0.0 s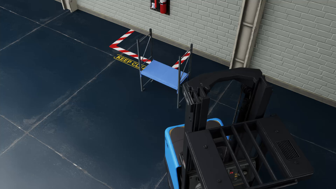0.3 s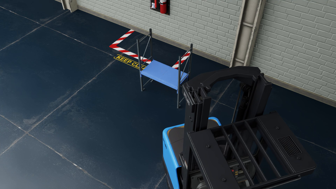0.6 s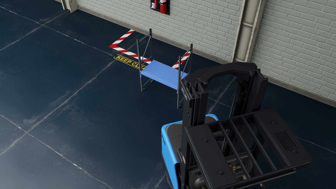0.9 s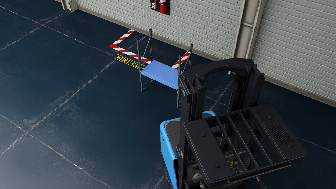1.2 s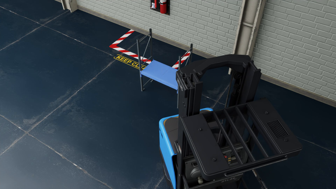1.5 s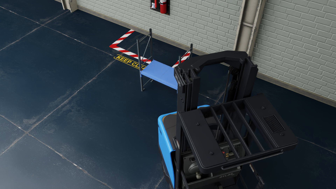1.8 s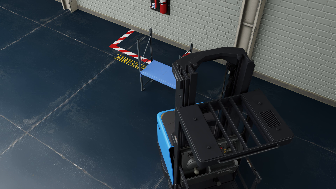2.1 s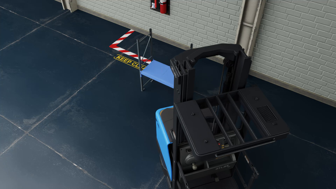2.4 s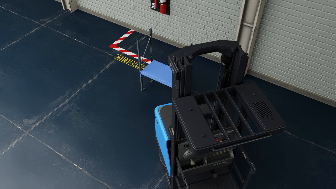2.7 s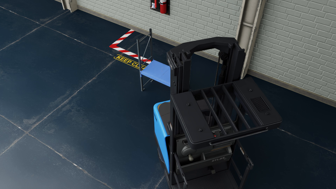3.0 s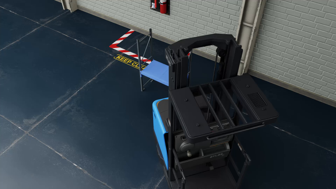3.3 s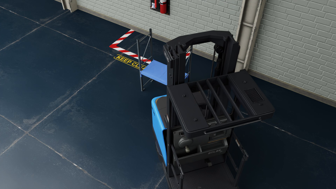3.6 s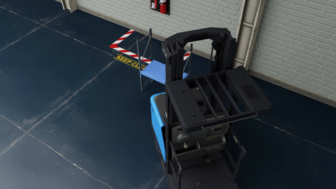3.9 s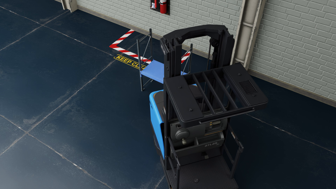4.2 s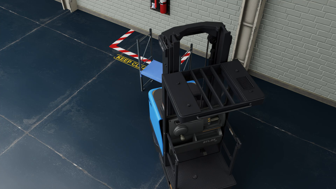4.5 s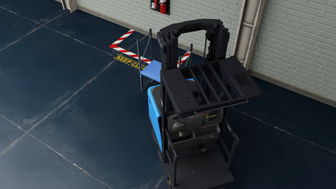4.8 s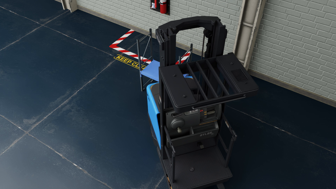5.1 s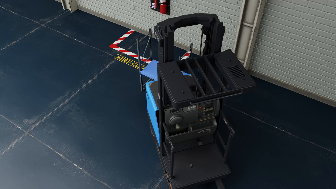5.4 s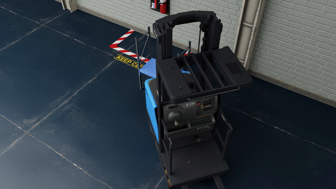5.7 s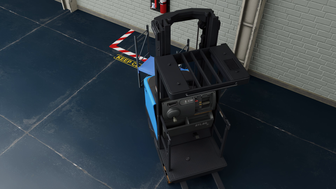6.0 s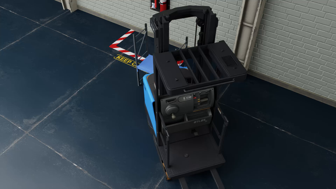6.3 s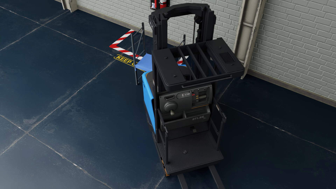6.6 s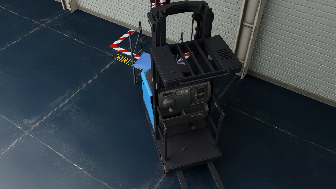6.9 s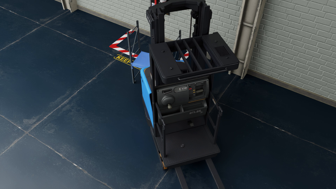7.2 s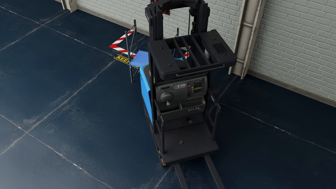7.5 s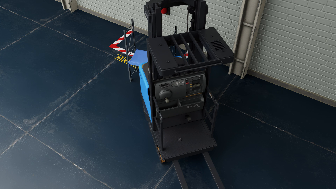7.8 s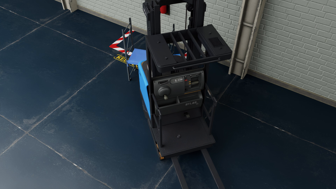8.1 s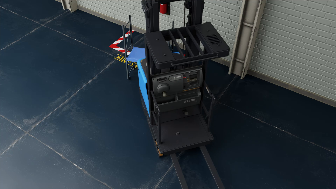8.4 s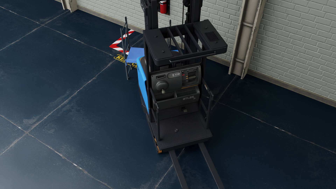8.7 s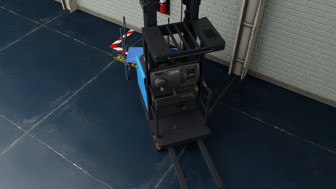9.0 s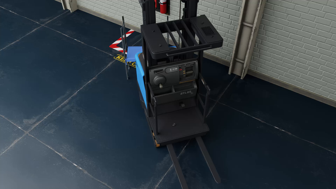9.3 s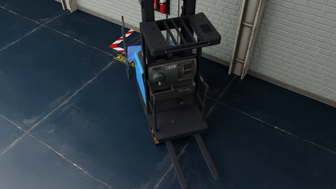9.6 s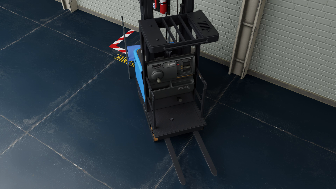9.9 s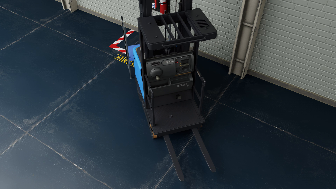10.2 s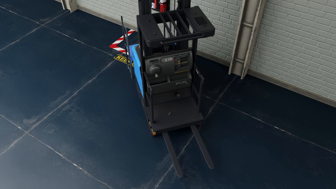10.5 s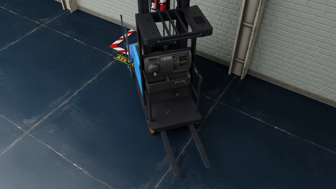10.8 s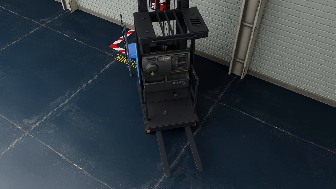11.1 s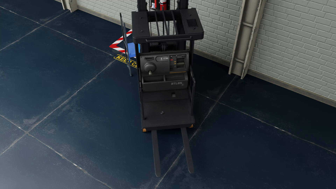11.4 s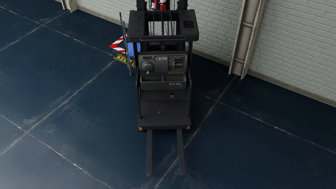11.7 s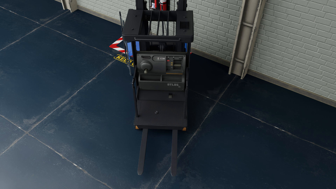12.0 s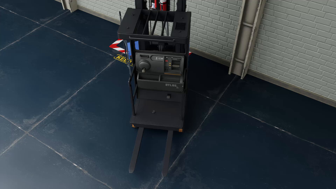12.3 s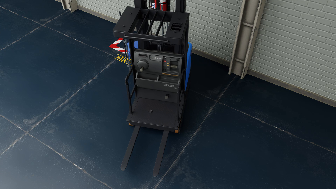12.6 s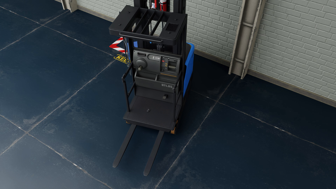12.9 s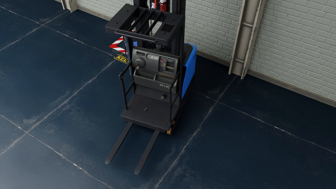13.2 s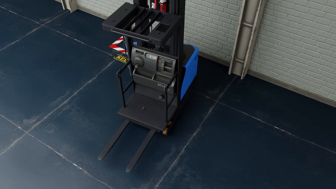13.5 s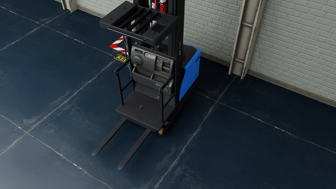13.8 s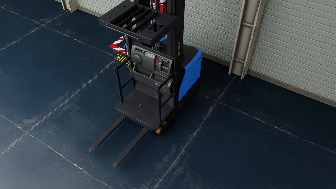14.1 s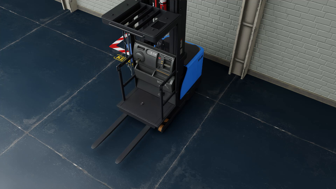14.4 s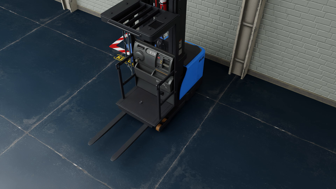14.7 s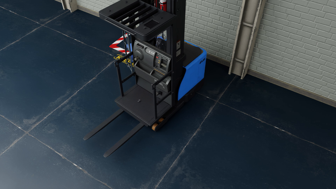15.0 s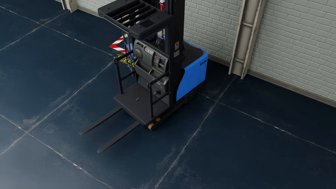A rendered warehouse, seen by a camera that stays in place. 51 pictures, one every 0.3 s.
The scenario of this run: A forklift runs into an object in its way.
